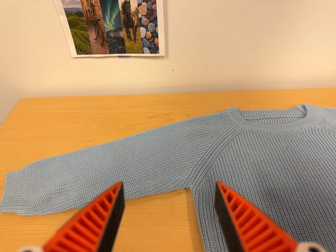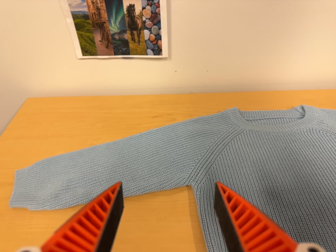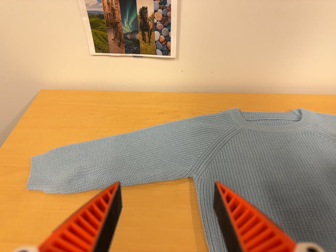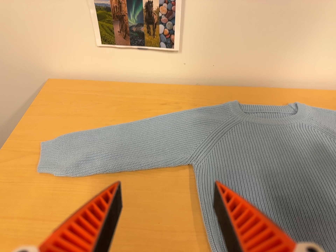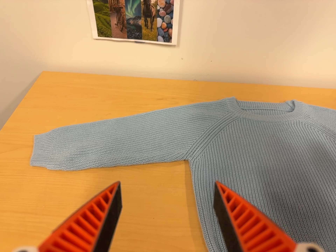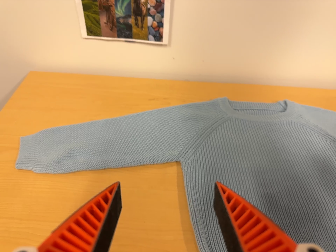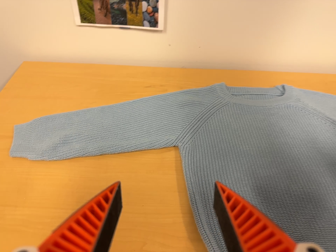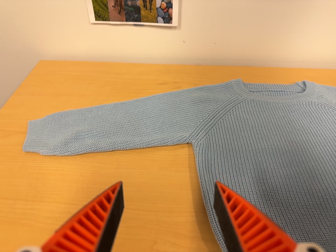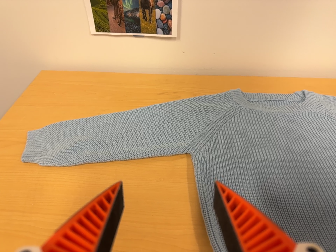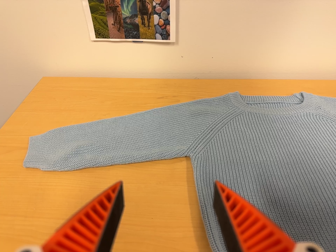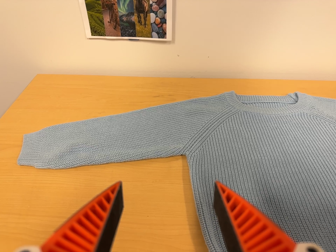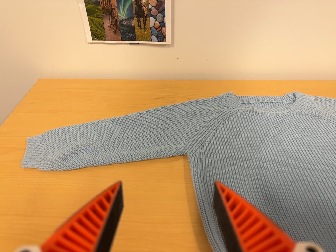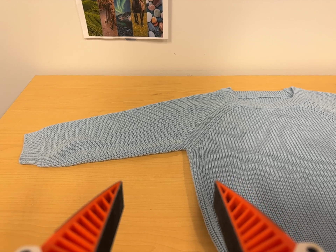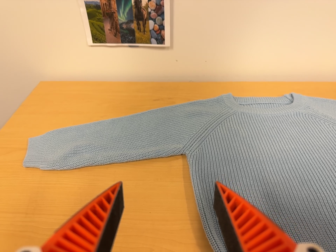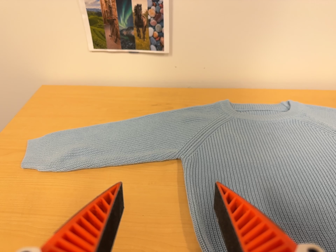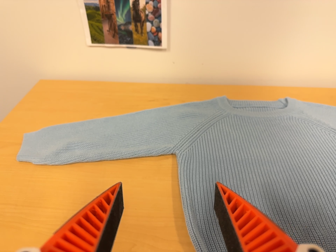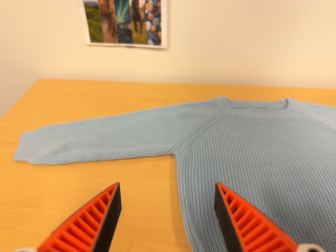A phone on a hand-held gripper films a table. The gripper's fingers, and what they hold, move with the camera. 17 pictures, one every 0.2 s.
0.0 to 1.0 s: The camera travels backward, about 7 cm, so what stands in front gets smaller.
1.0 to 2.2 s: The camera travels toward the bottom of its view, about 5 cm.
2.2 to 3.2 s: The camera shifts only a little, or ends up much as it began.
The film runs backward here.
